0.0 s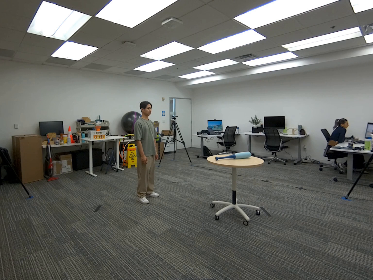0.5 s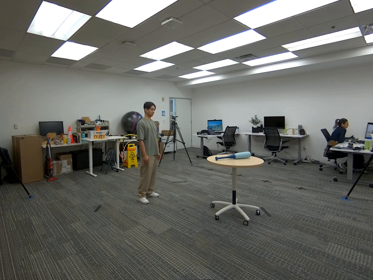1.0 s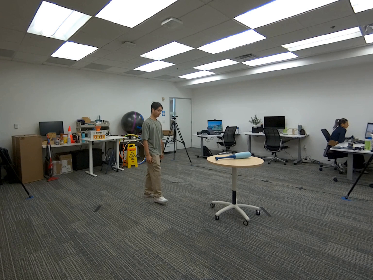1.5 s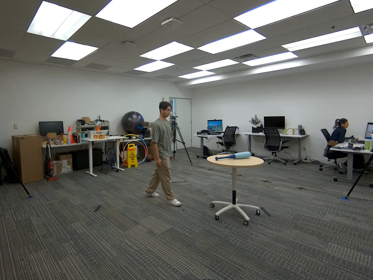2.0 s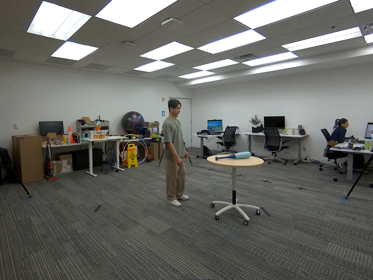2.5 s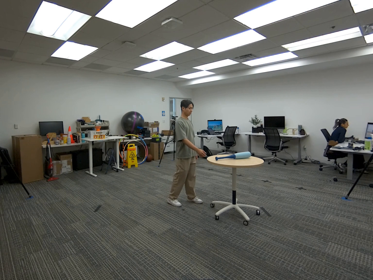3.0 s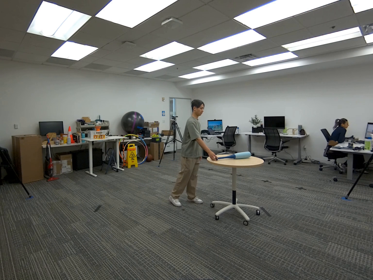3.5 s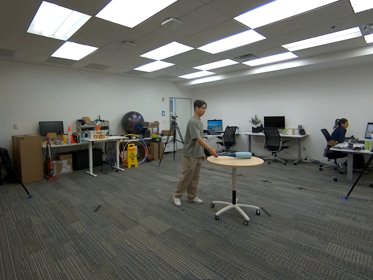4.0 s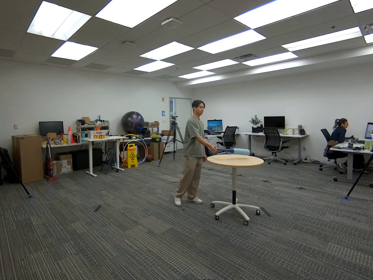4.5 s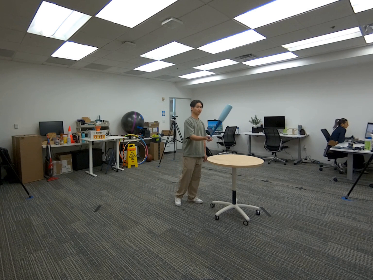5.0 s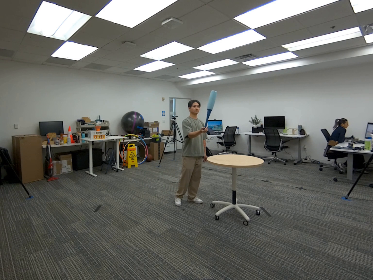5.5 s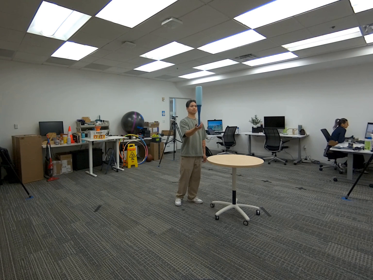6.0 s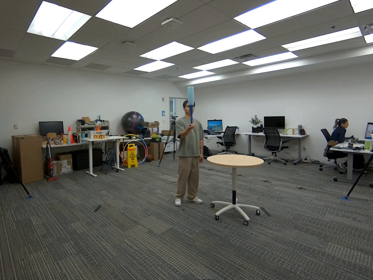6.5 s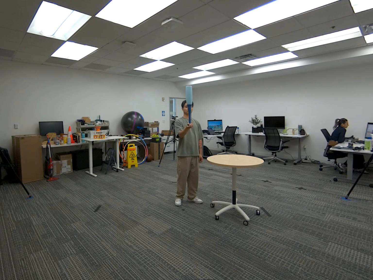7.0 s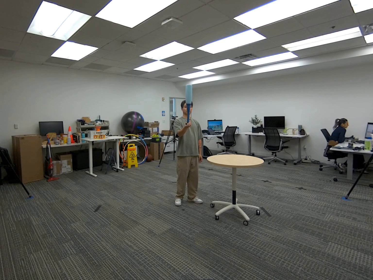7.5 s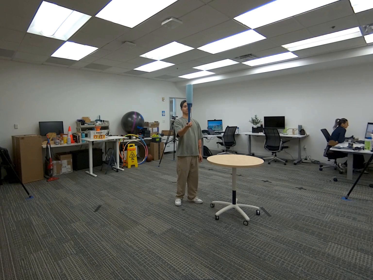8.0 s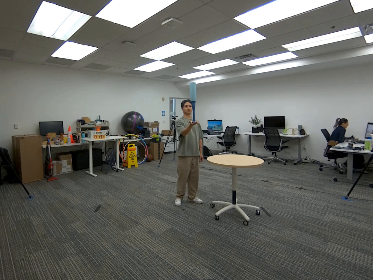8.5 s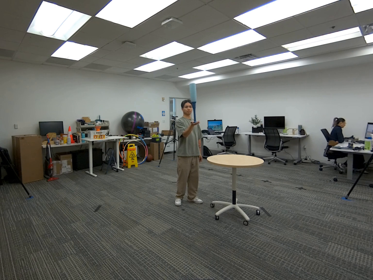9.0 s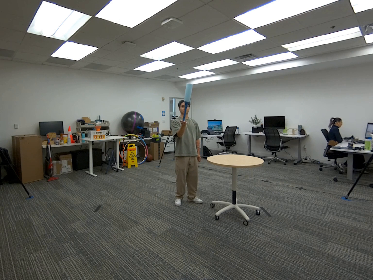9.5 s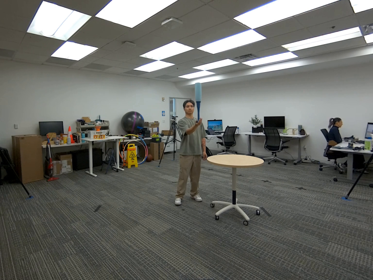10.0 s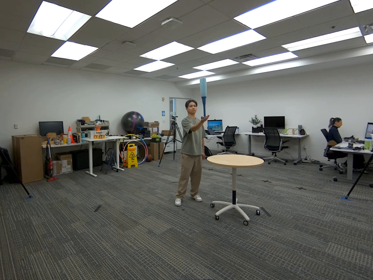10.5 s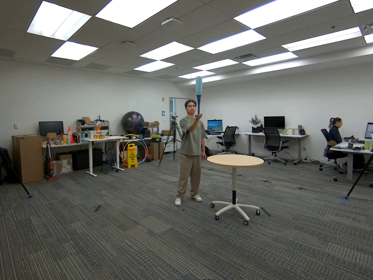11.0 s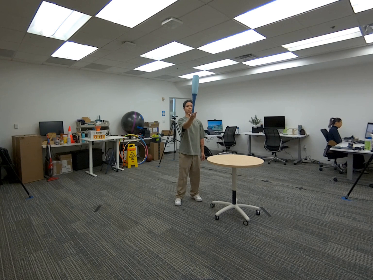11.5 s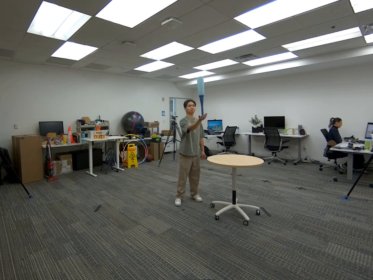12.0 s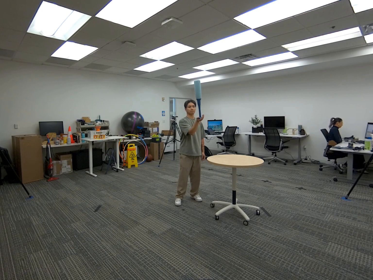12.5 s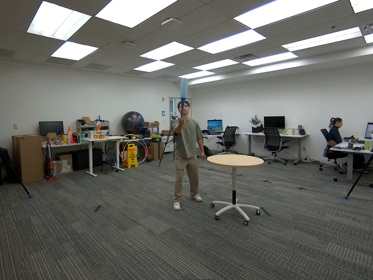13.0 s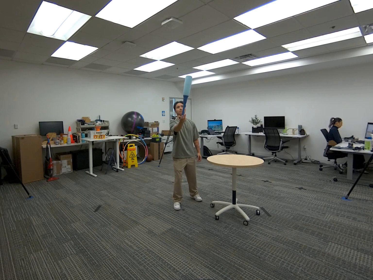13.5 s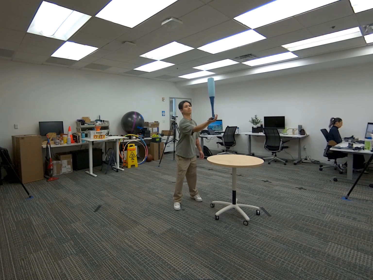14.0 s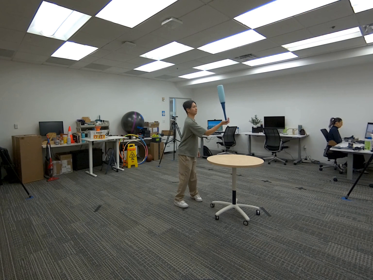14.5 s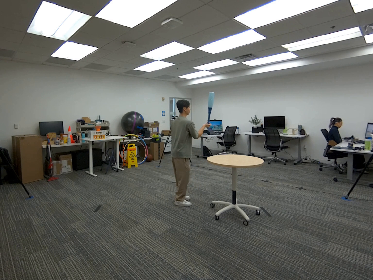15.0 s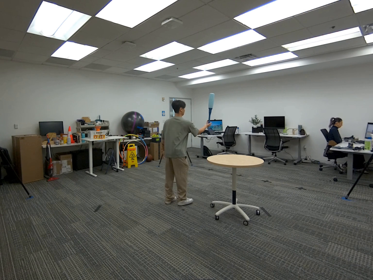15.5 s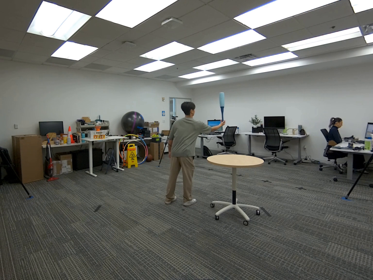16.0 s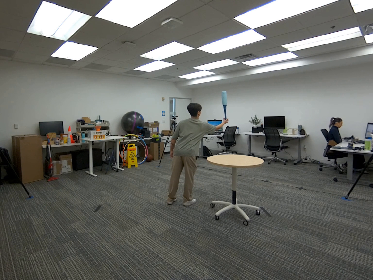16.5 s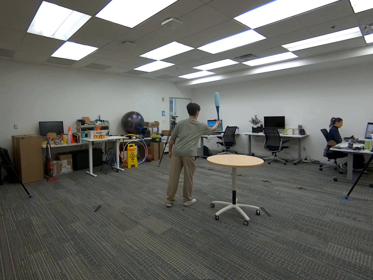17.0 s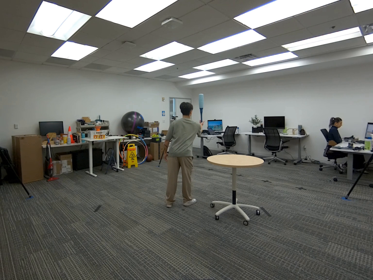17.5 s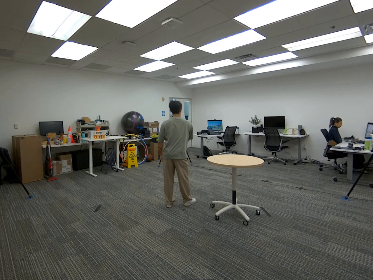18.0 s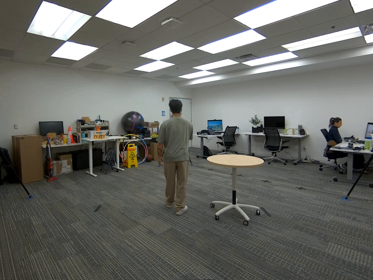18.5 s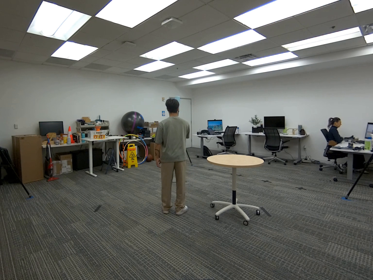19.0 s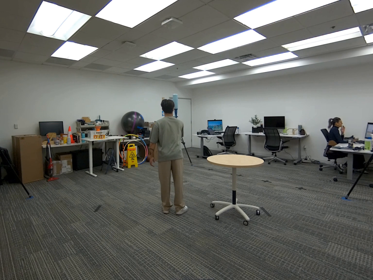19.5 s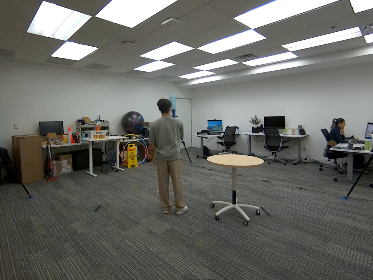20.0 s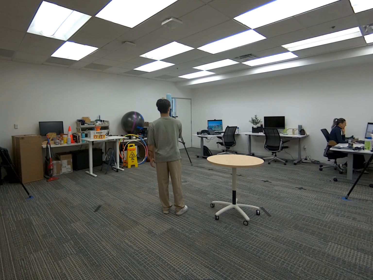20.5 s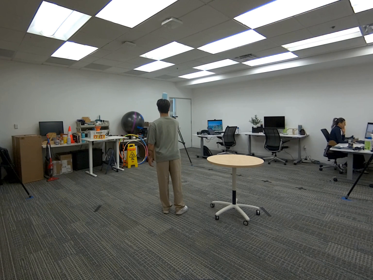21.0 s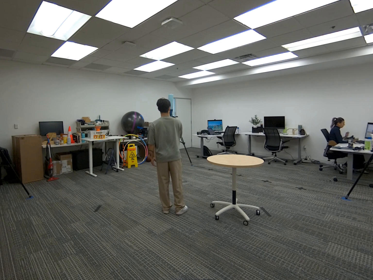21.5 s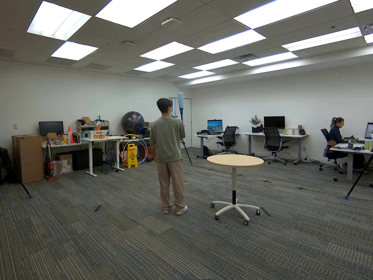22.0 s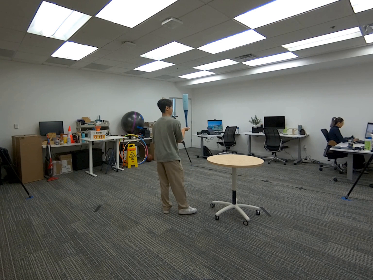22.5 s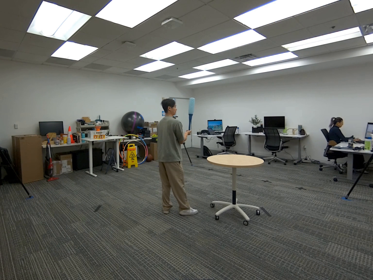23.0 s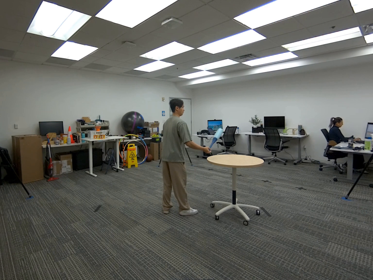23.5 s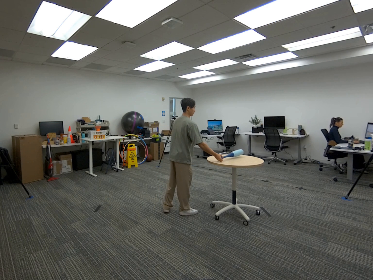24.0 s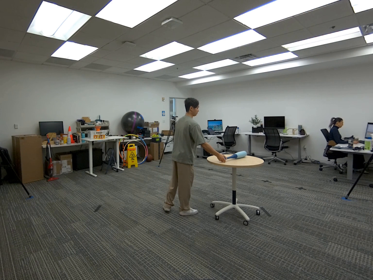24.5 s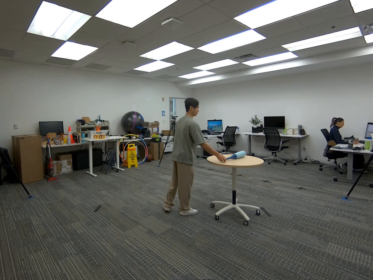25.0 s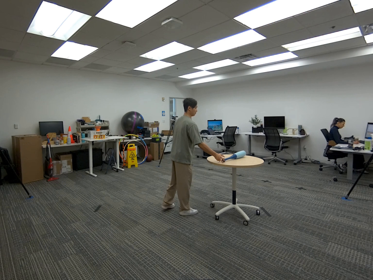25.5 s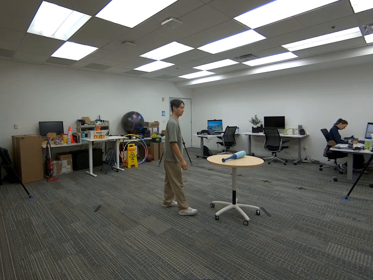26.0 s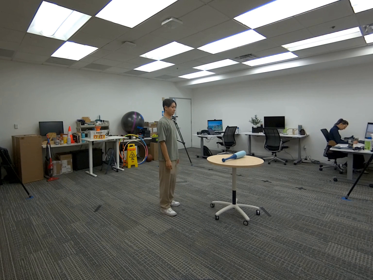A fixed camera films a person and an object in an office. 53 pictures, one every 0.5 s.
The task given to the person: Walk over to the baseball bat on the round table and pick up the base ball bat off the table using one hand and proceed to balance the bat on your palm. Place the bat down when complete.
